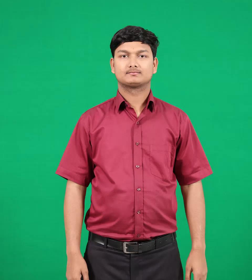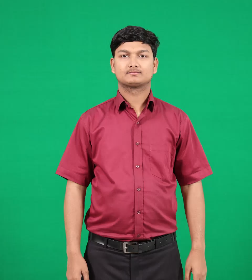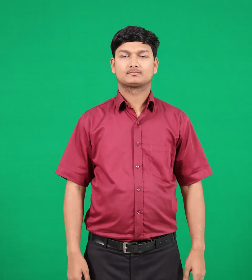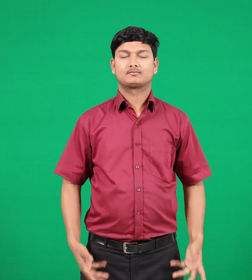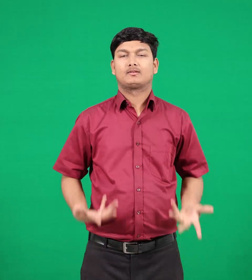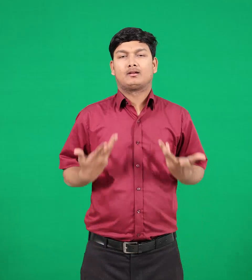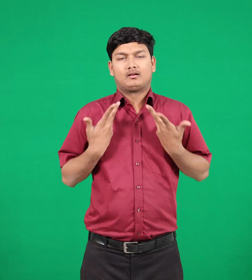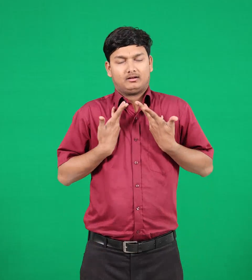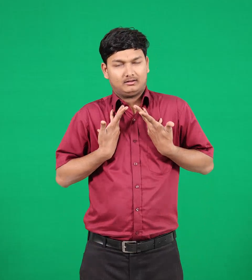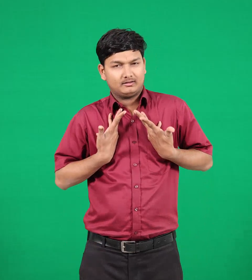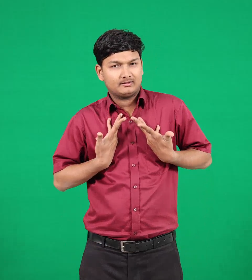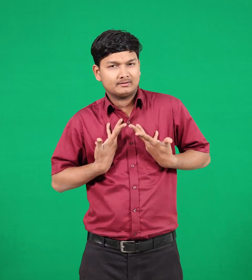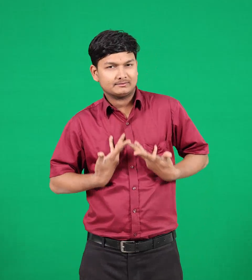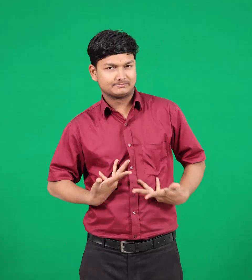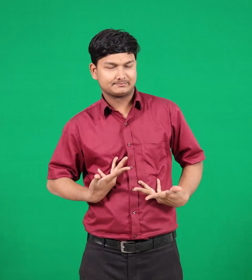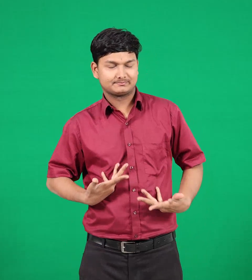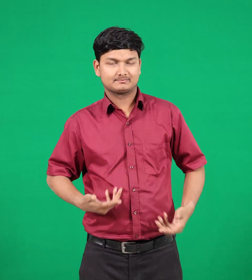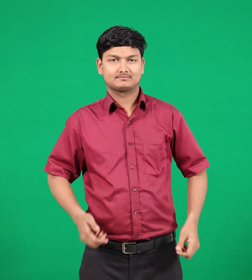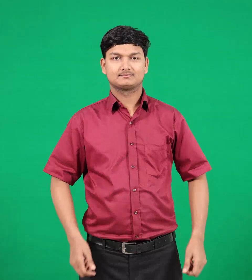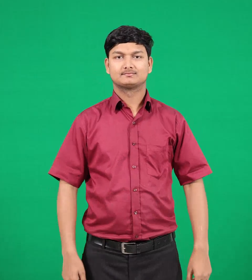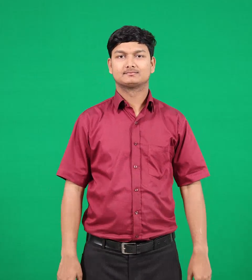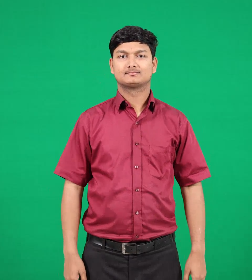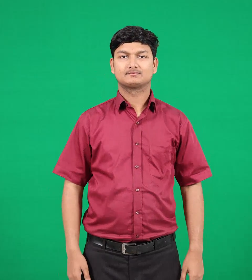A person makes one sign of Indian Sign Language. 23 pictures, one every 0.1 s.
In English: tired
